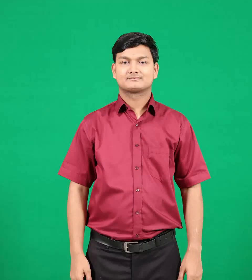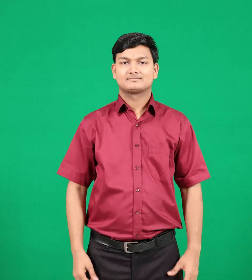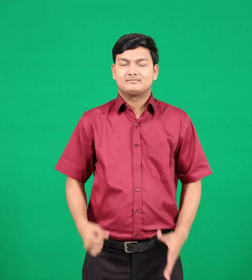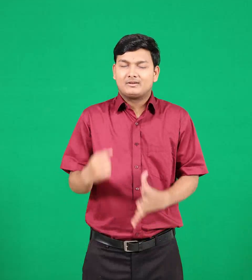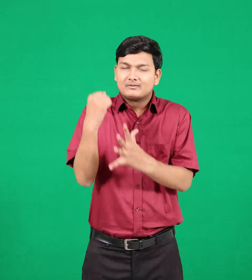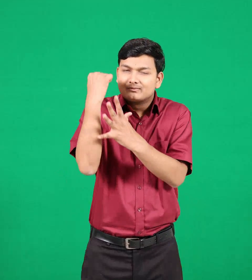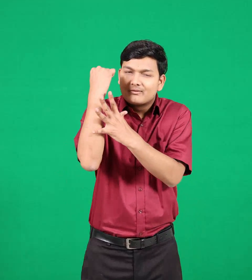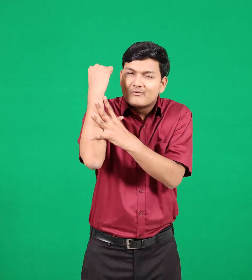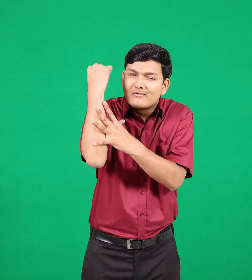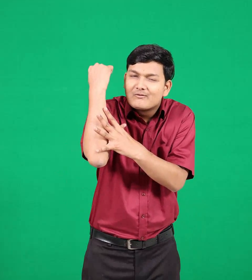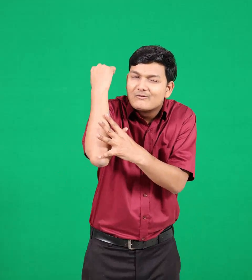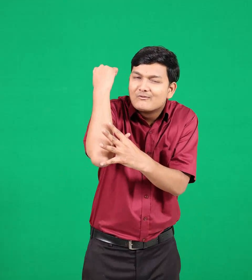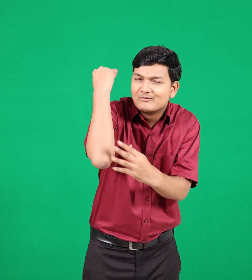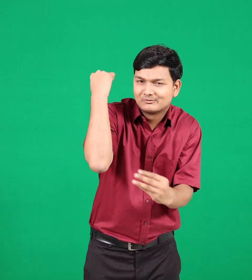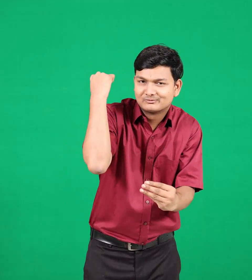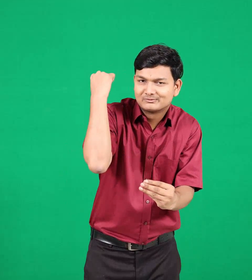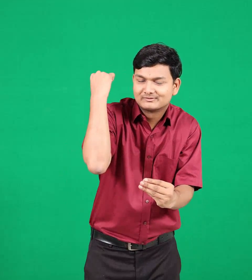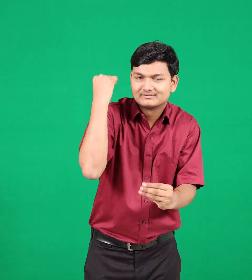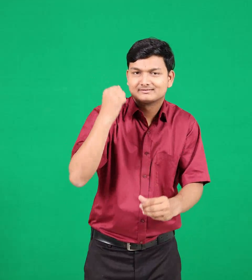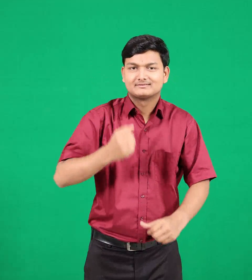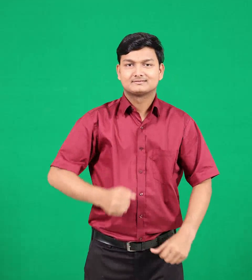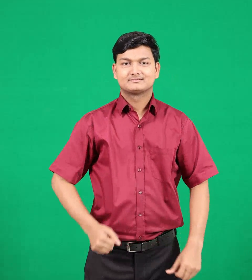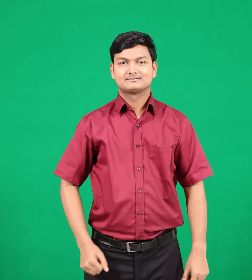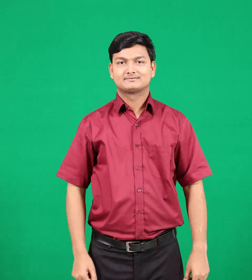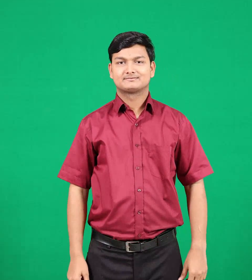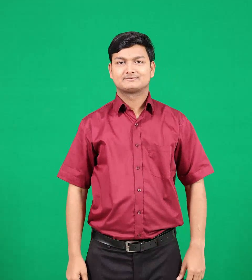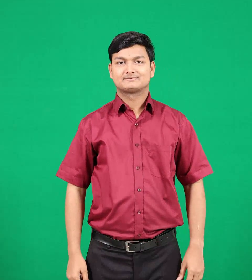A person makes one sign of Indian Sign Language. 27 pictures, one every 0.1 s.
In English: poorer
